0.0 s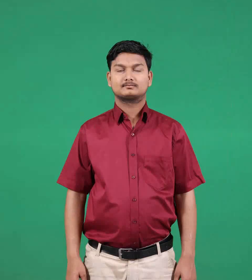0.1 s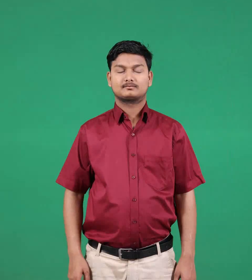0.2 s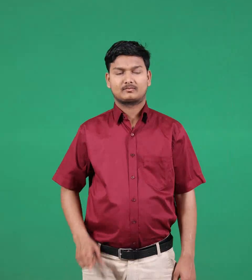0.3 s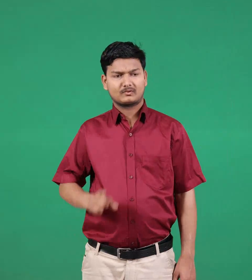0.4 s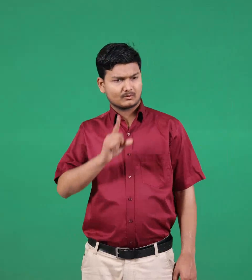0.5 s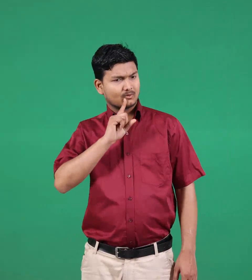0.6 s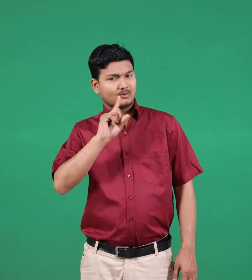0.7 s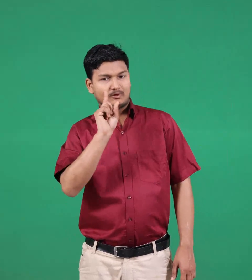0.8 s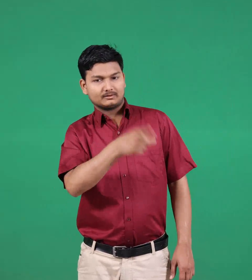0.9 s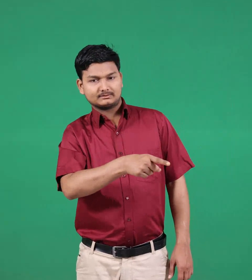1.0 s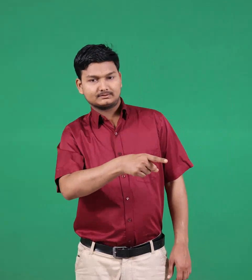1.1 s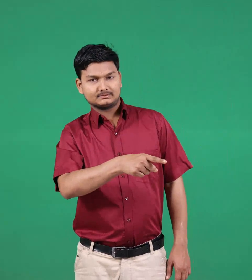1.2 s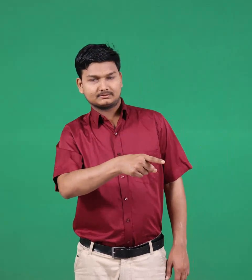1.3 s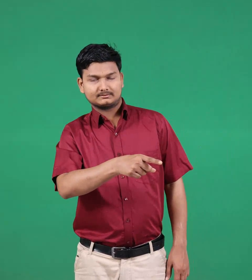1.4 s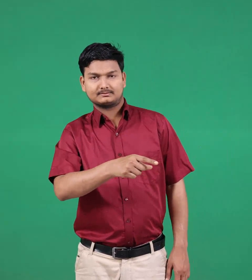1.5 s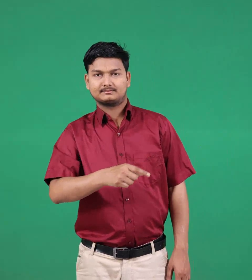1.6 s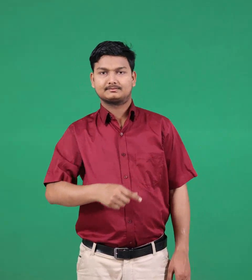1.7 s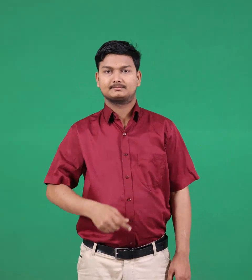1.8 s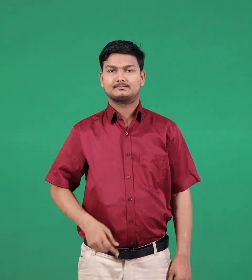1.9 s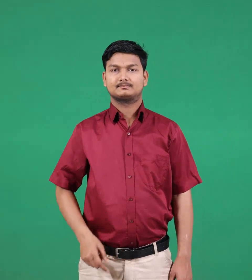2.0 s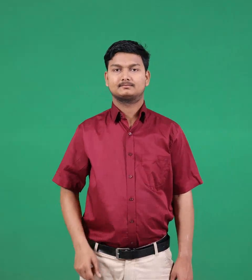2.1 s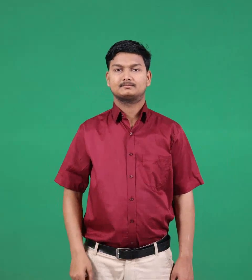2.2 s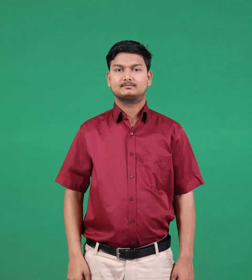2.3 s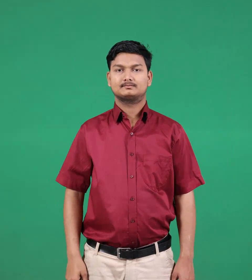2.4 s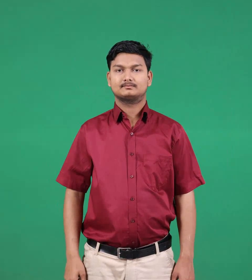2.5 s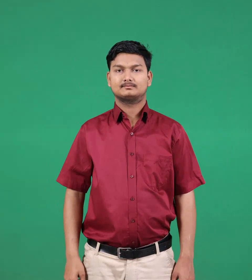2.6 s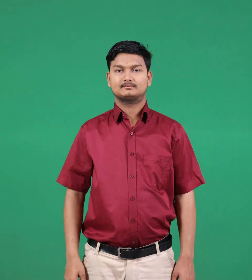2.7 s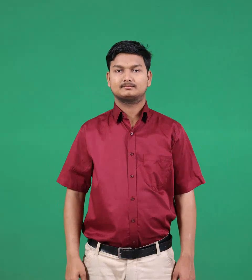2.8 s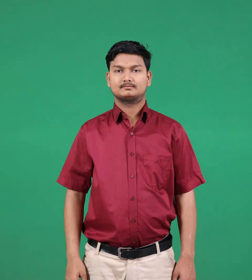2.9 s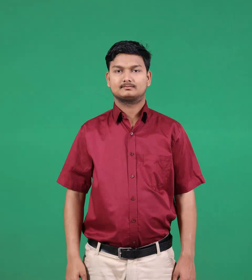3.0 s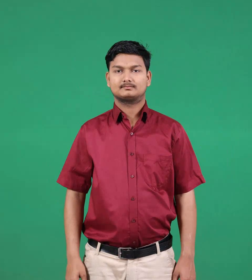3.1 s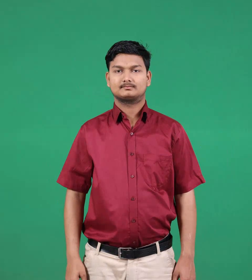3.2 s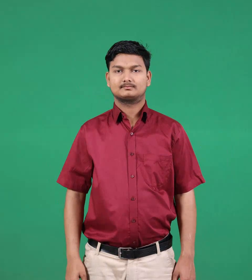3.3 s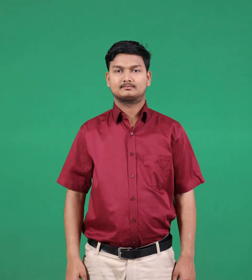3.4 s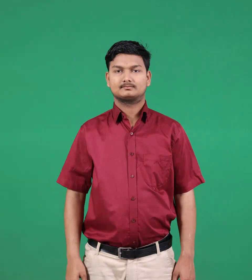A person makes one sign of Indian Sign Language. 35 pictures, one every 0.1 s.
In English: command
